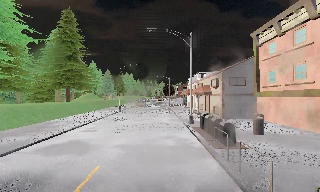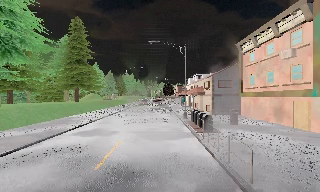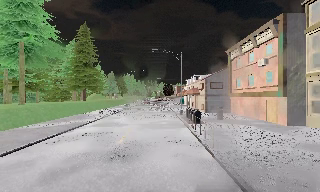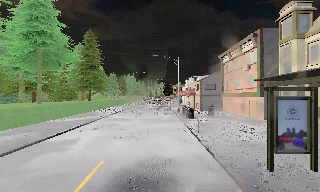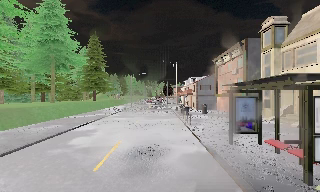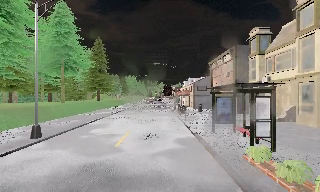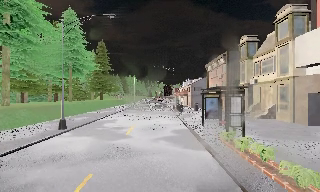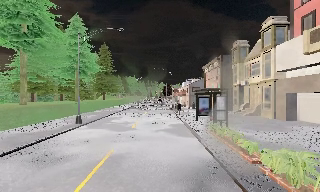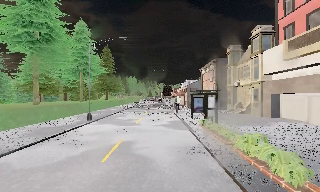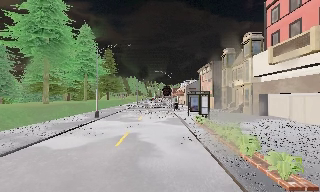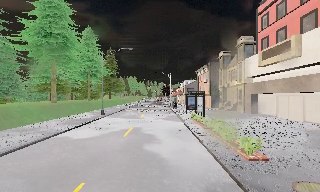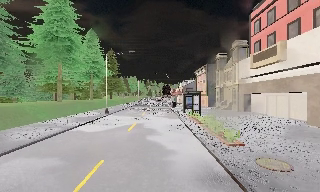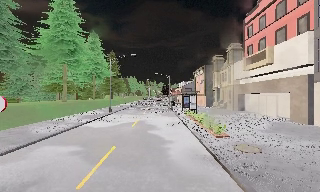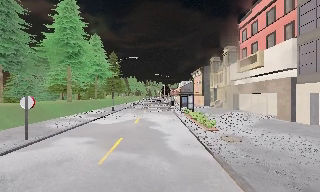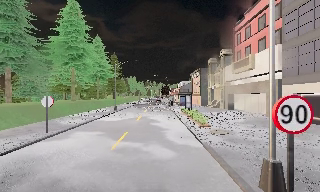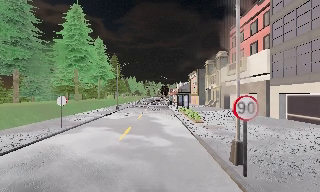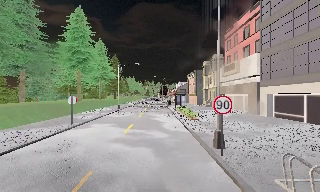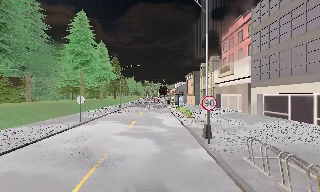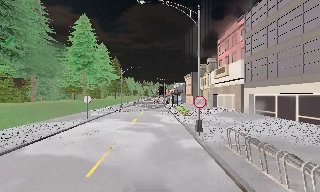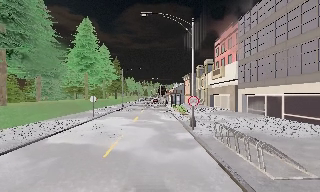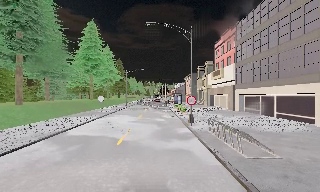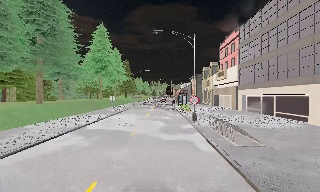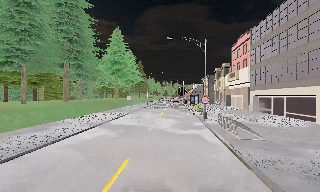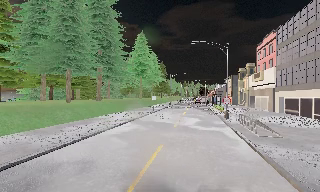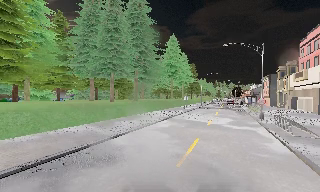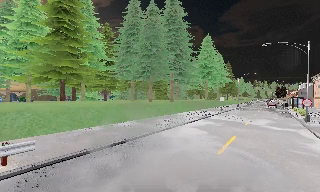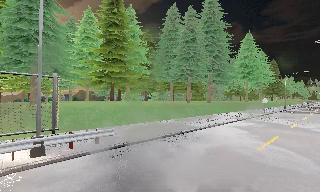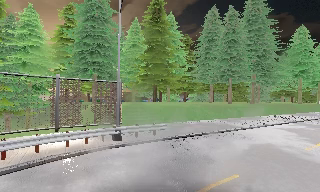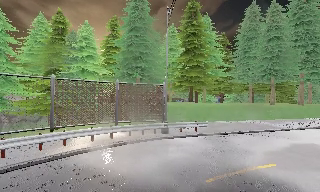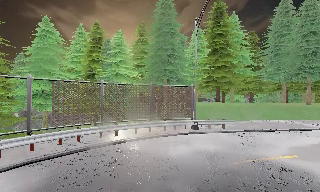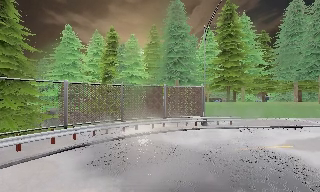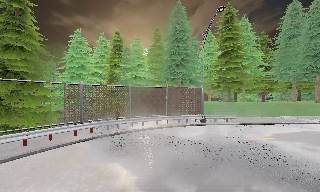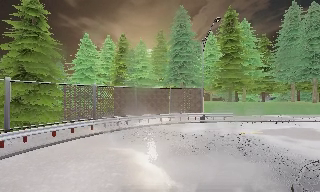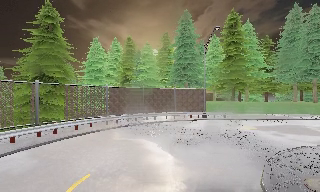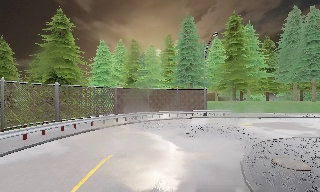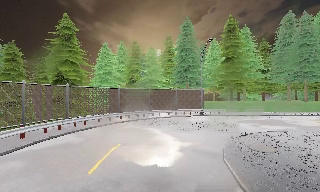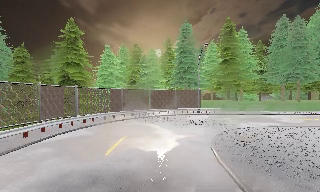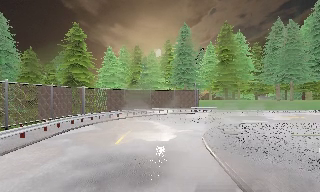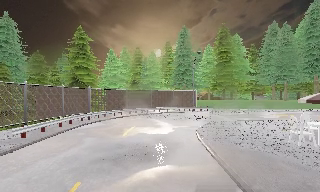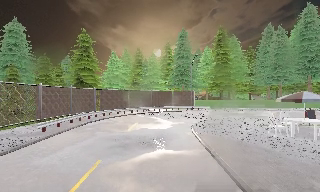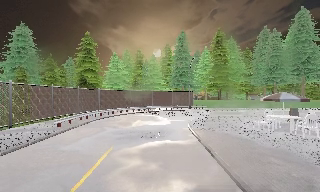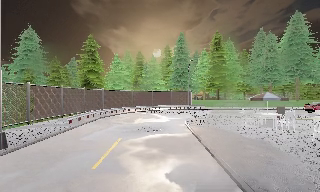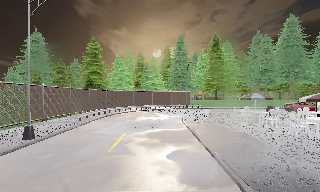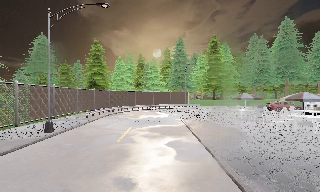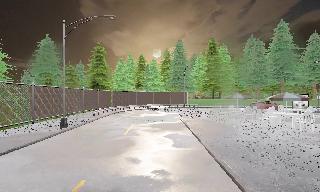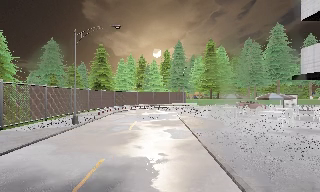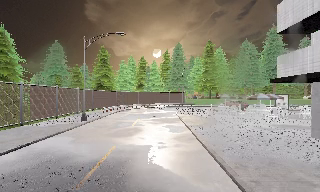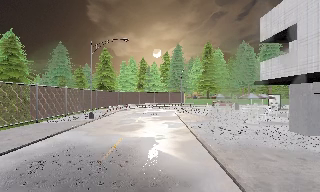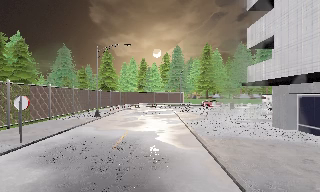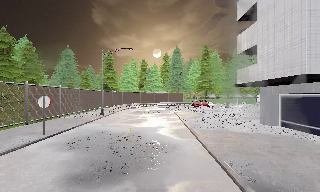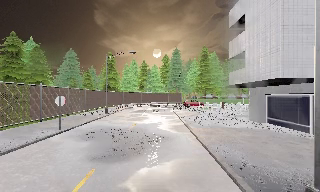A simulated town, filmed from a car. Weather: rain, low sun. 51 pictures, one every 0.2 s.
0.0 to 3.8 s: The camera travels backward, about 35 m, so what stands in front gets smaller. It loses speed.
3.8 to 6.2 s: The camera pans to its left, which is counterclockwise from overhead, by about 90 degrees. It travels backward, about 18 m.
6.2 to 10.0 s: The camera travels backward, about 30 m, so what stands in front gets smaller.
The film runs backward here.
